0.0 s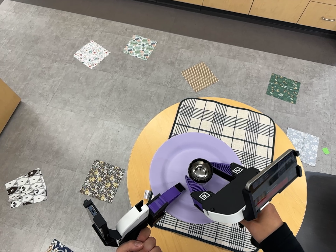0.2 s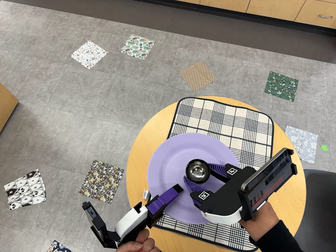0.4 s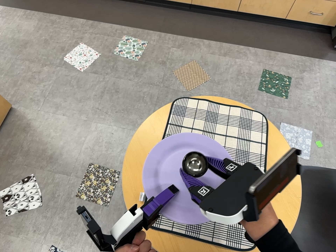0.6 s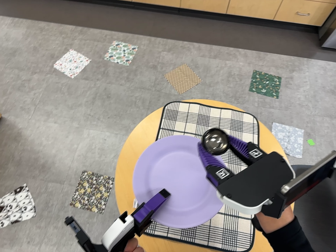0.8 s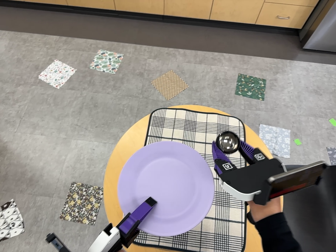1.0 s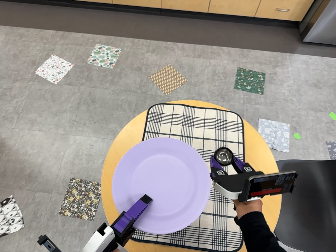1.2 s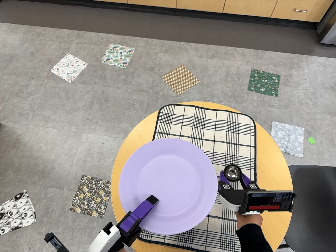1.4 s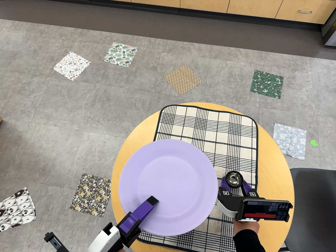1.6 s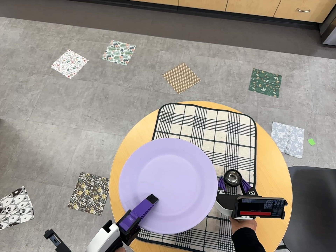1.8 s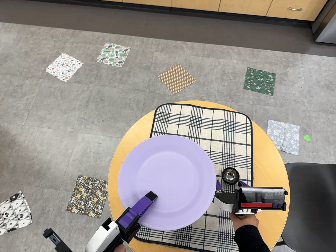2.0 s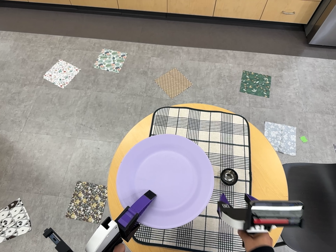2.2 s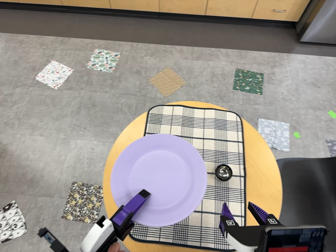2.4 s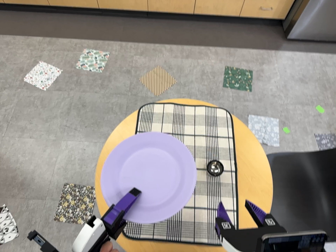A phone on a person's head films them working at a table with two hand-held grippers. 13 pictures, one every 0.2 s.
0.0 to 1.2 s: The camera travels to its right, about 6 cm, so close, fixed things drift to the left.
1.2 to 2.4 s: The camera shifts only a little, or ends up much as it began.
The film runs forward here.
